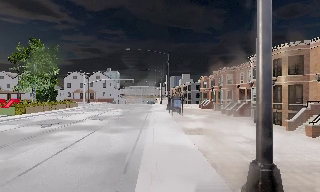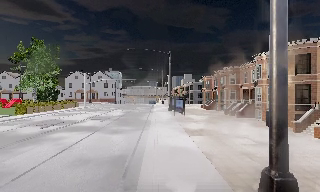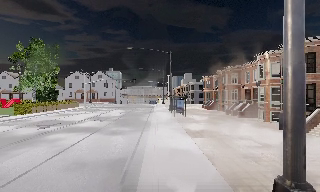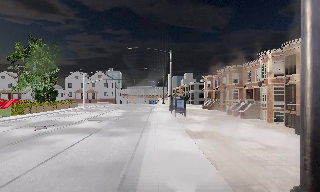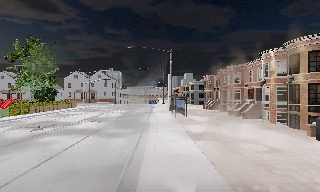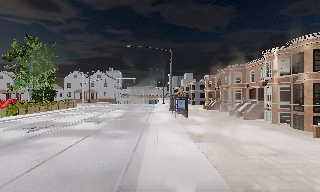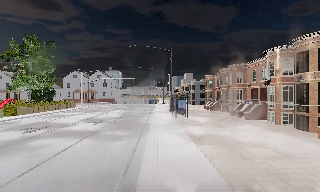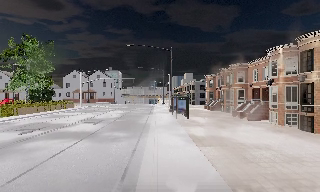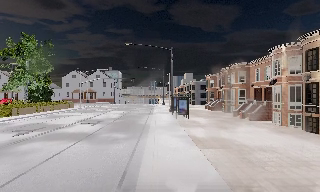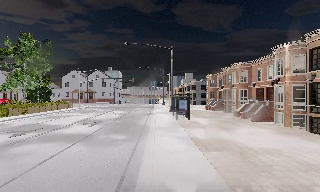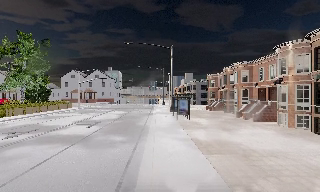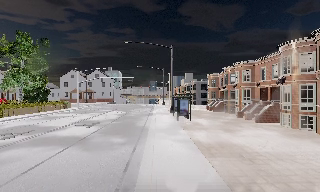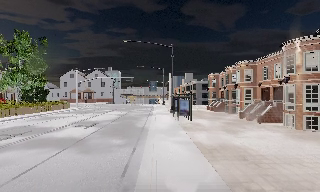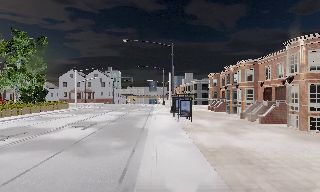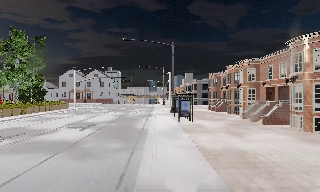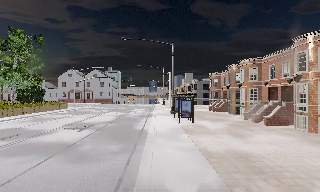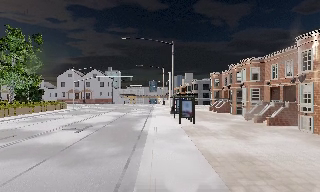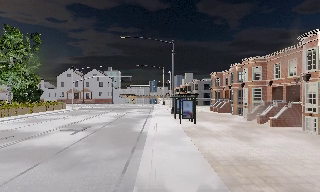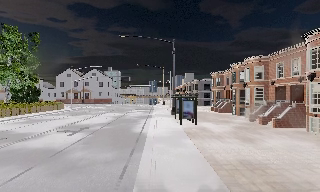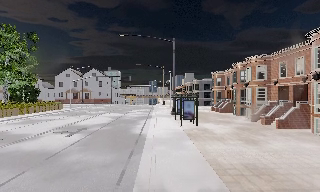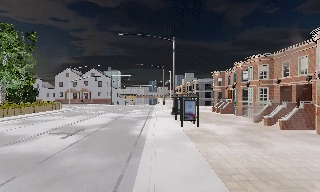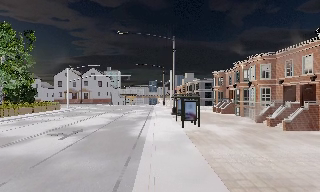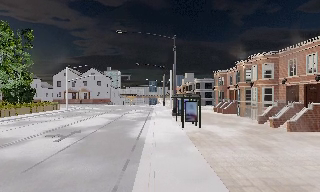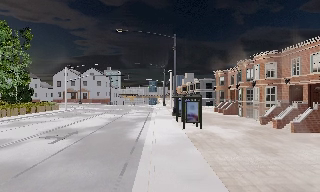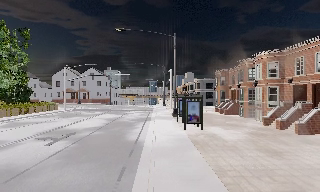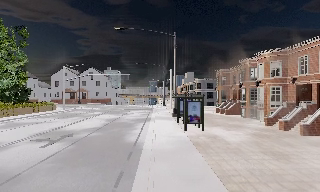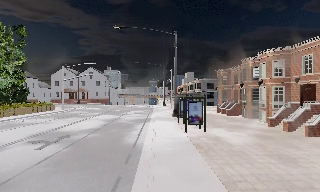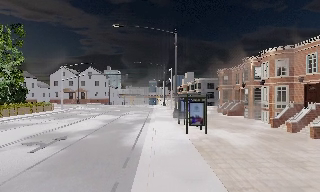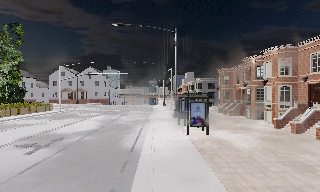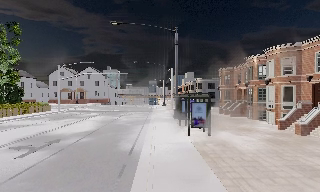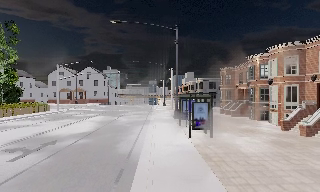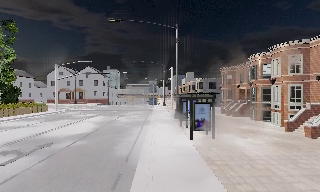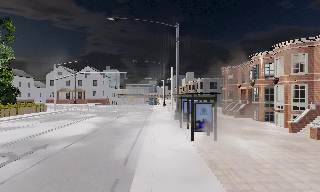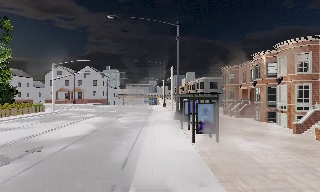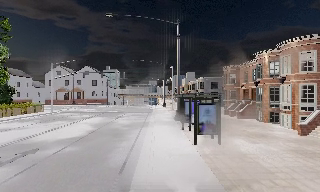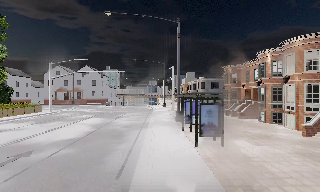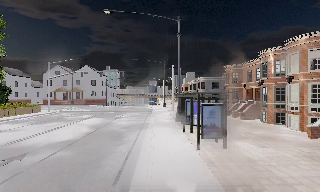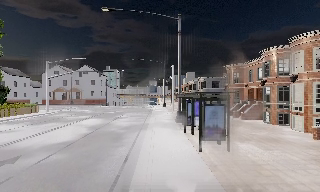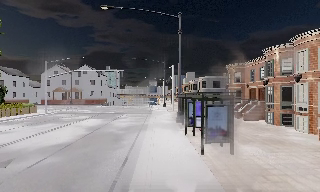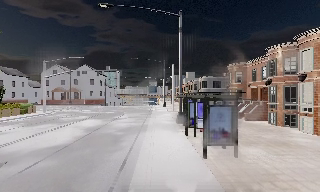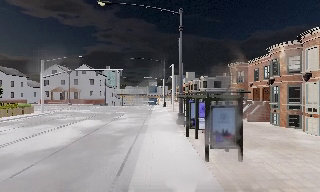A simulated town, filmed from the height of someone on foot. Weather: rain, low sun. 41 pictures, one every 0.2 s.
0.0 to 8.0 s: The camera travels forward, about 14 m, so what stands in front looms larger.
The film runs forward here.
